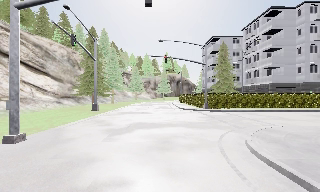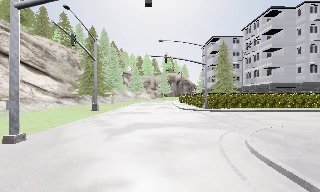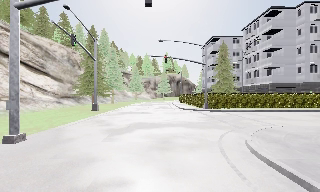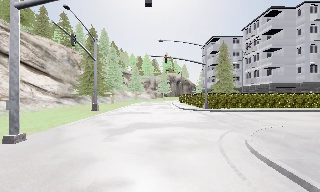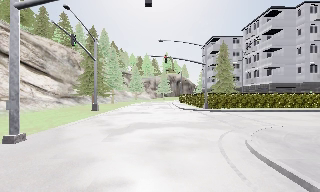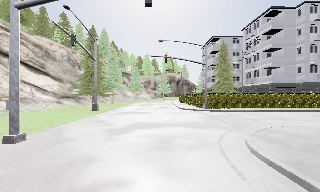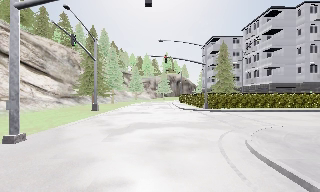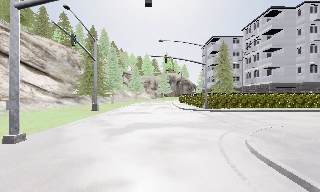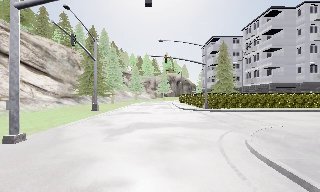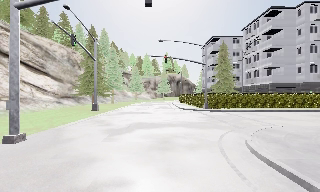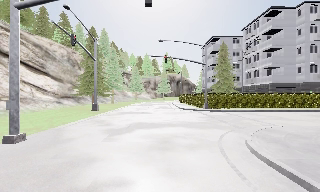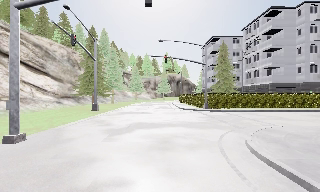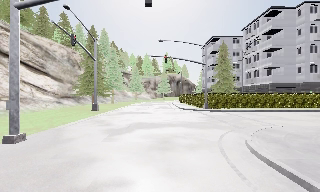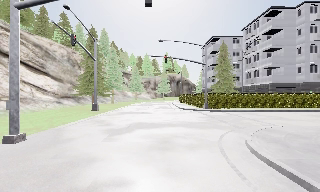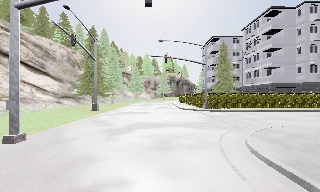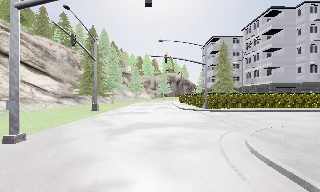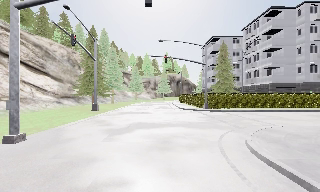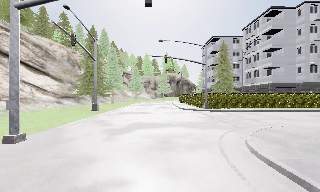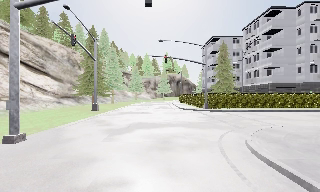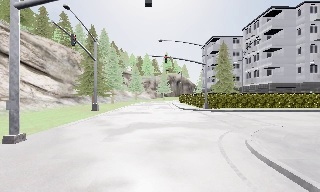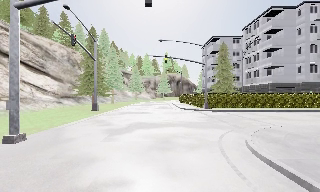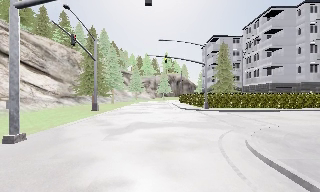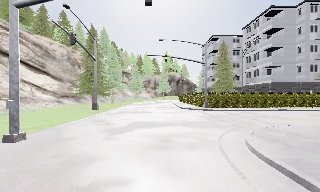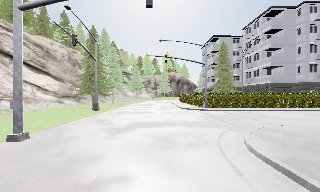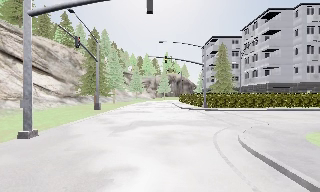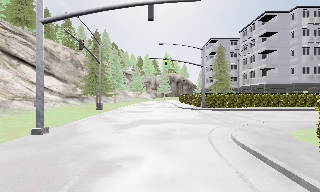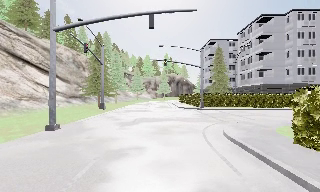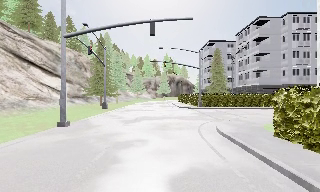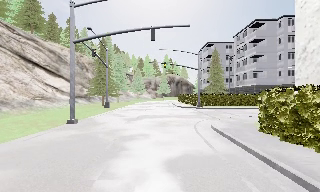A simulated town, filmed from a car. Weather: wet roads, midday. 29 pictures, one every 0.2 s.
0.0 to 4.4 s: The camera keeps its place and its aim.
4.4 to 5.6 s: The camera travels backward, about 4 m, so what stands in front gets smaller. It gains speed.
The film runs backward here.
